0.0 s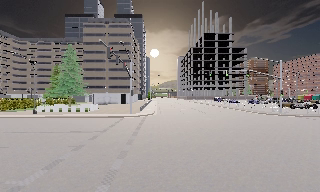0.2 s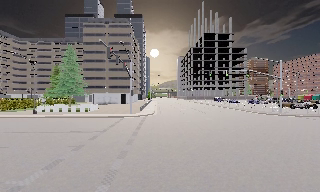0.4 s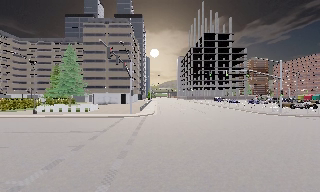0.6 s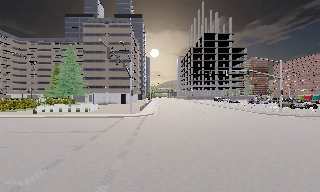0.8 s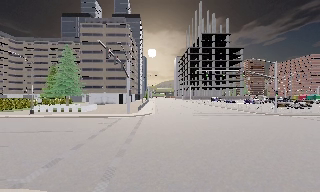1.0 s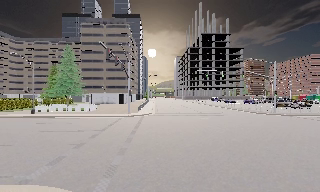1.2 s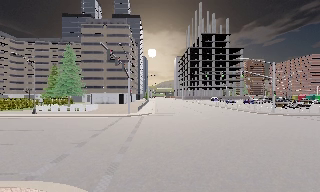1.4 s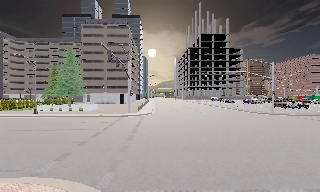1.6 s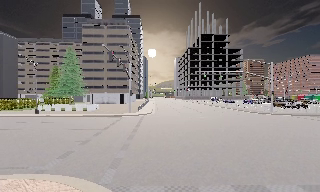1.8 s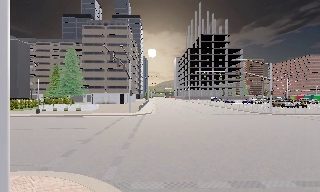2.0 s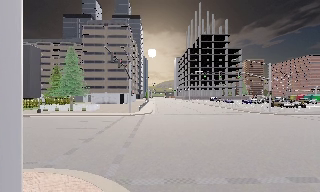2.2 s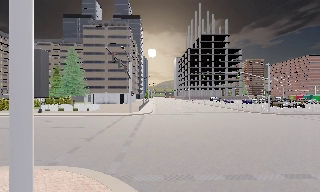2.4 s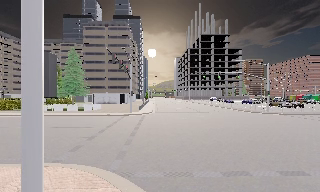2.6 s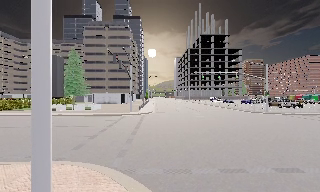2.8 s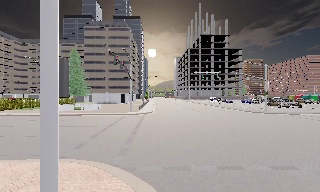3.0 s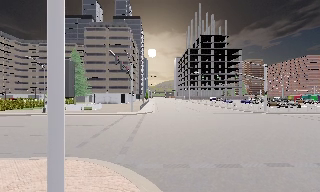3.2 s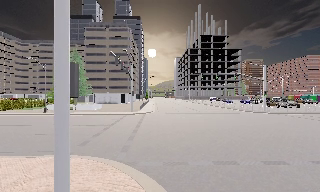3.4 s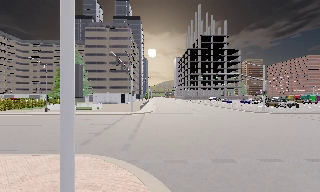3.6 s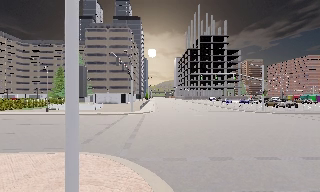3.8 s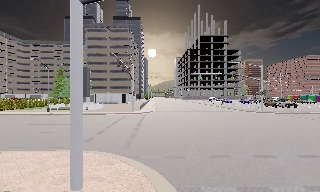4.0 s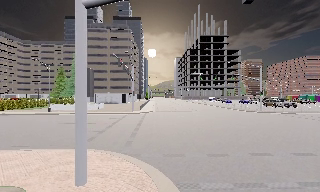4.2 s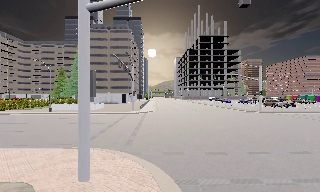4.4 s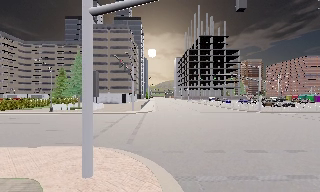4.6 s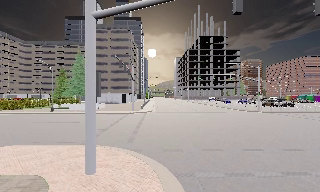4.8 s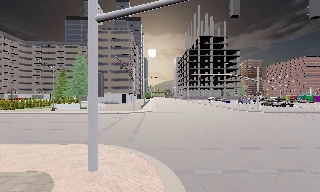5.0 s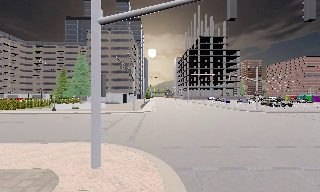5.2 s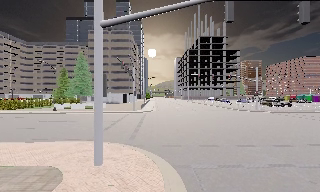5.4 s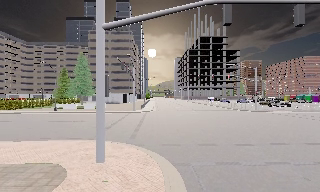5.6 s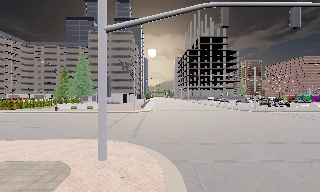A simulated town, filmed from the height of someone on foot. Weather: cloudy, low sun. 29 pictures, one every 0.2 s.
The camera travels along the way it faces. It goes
backward.
0.0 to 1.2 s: The camera travels backward, about 0.5 m, so what stands in front gets smaller. It gains speed.
1.2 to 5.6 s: The camera travels backward, about 5 m, so what stands in front gets smaller.
The film runs backward here.
